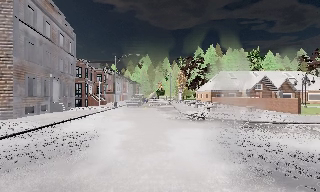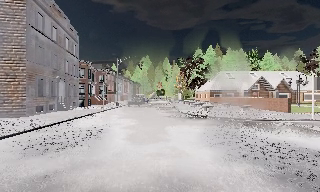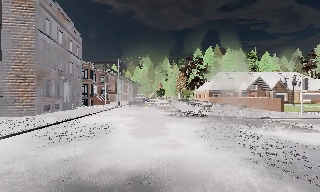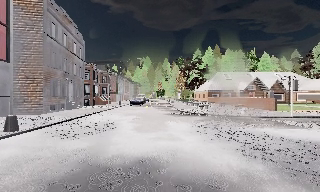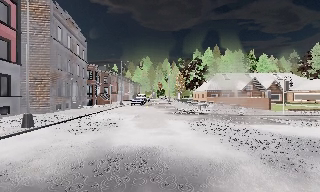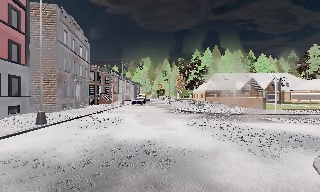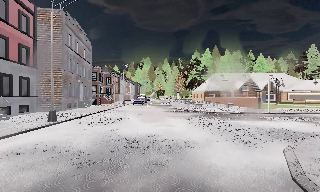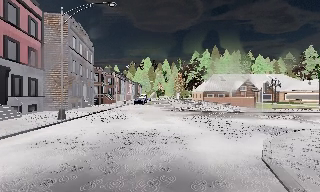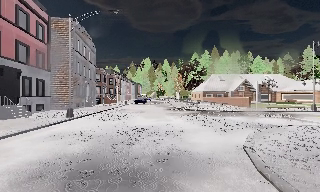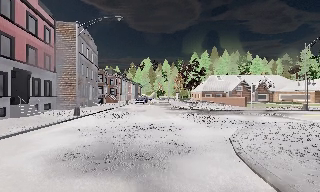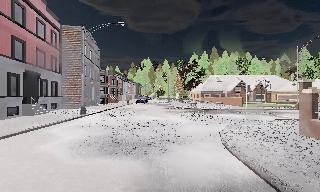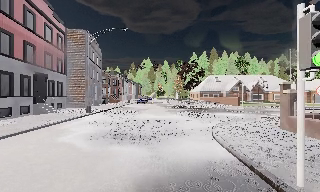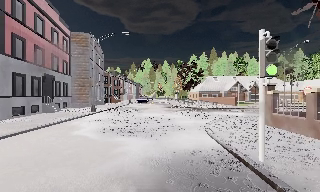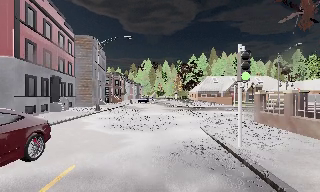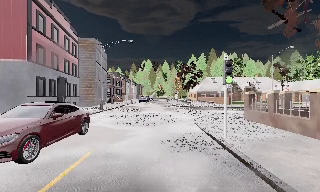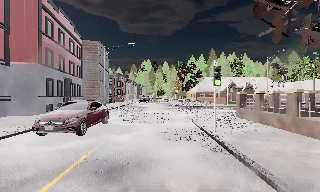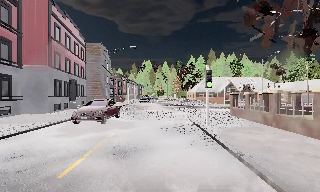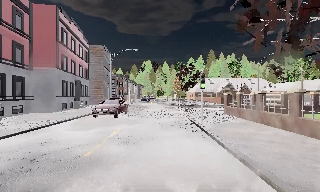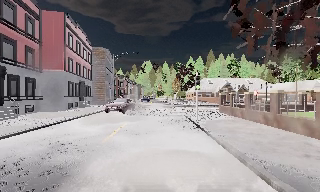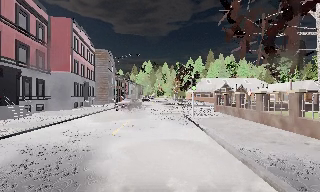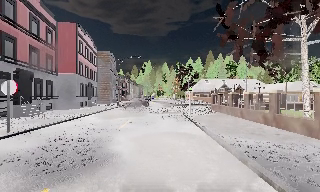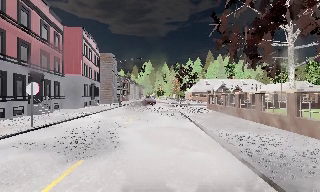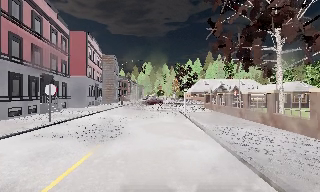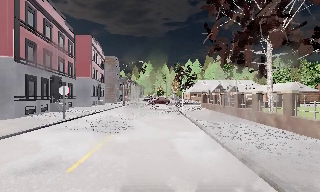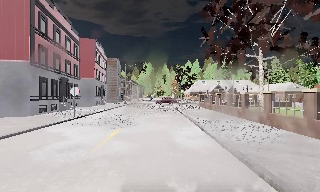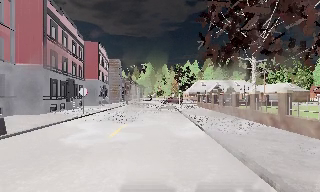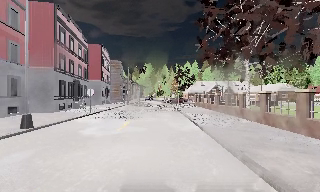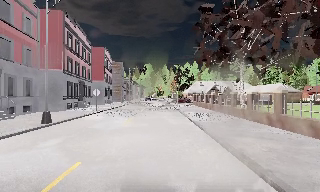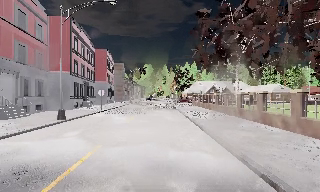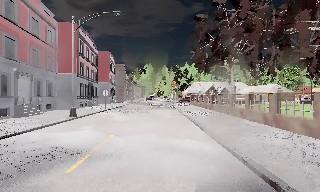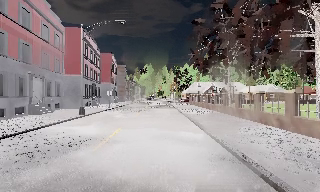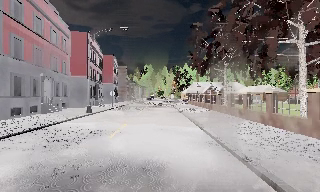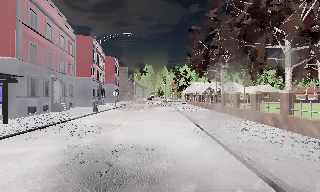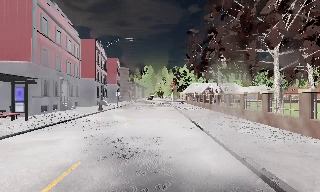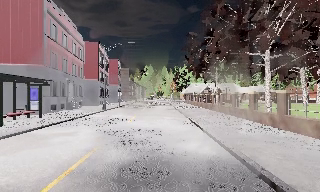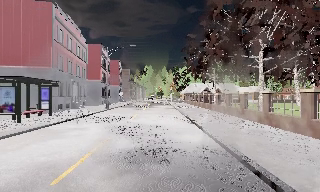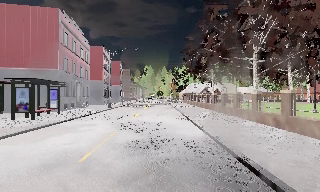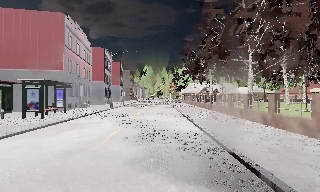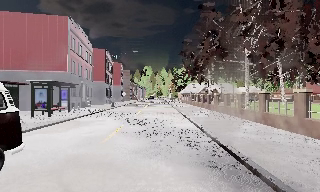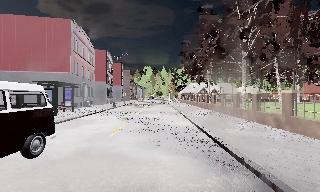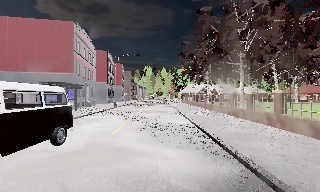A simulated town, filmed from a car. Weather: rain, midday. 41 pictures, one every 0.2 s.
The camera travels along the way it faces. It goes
backward.
0.0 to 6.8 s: The camera travels backward, about 40 m, so what stands in front gets smaller.
6.8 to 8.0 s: The camera travels backward, about 5 m, so what stands in front gets smaller. It loses speed.
The film runs backward here.
